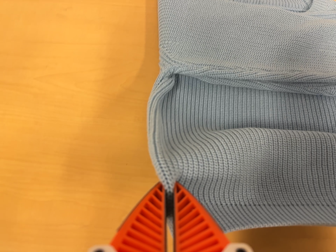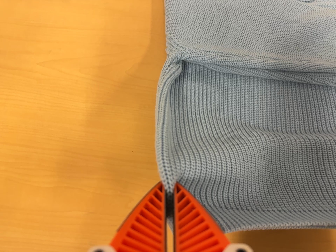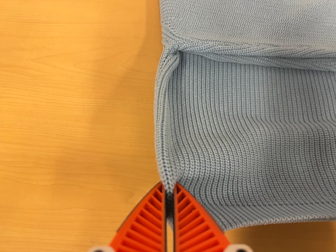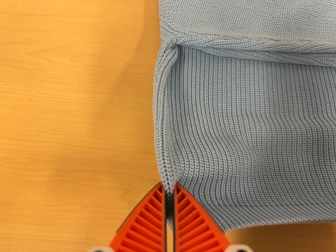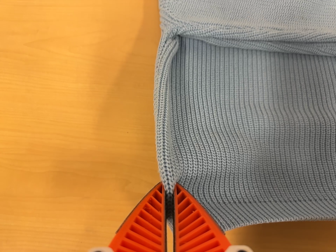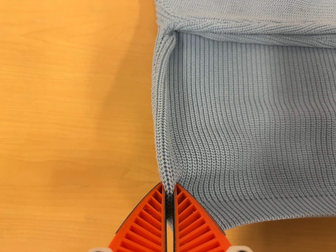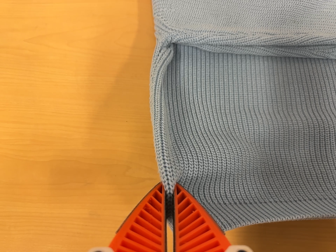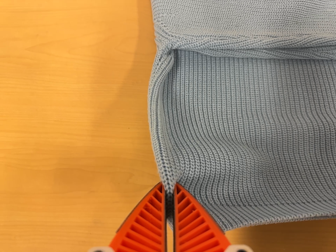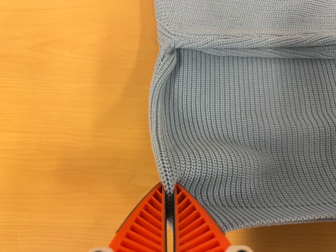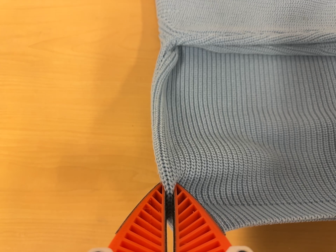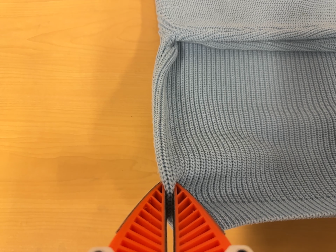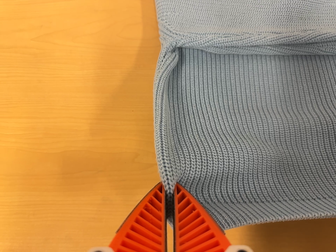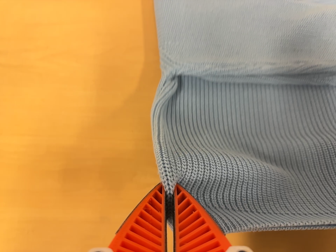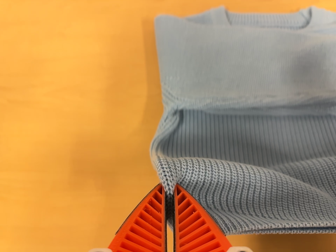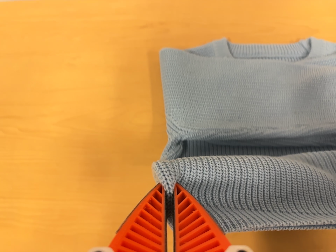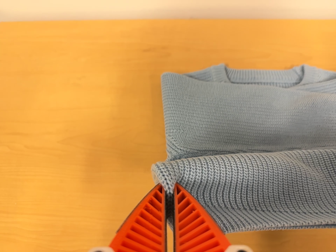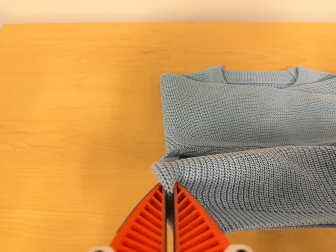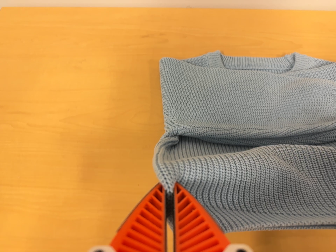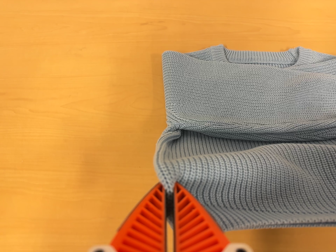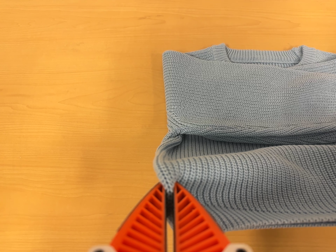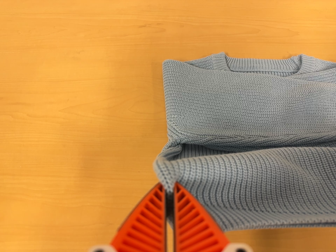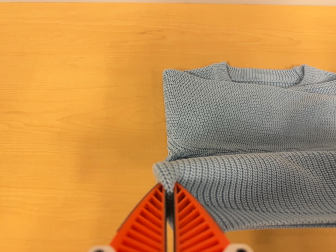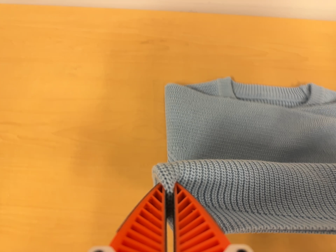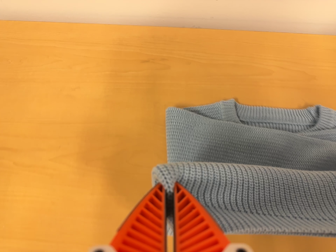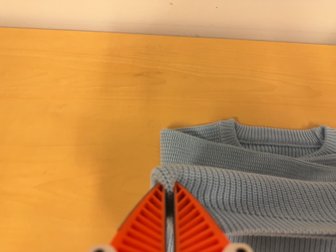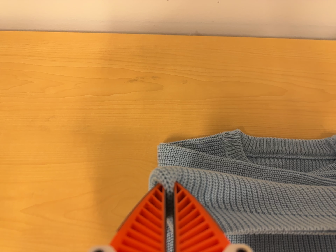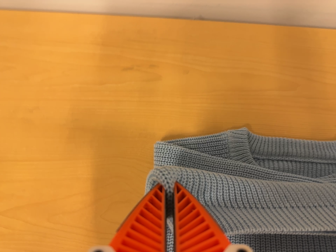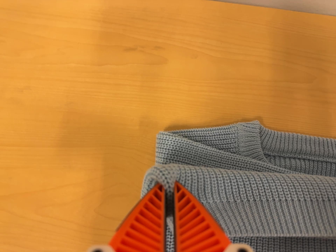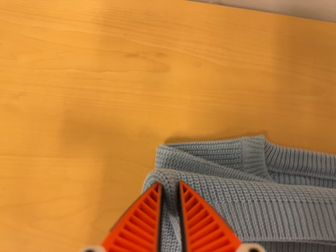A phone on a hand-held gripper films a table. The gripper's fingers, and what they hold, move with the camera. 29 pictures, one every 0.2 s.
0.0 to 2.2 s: The camera travels toward the bottom of its view, about 5 cm, so close, fixed things drift upward.
2.2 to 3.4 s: The camera travels backward and toward the top of its view, about 9 cm, so what stands in front gets smaller. Its aim tips toward the top of its view by about 10 degrees, and the scene shifts downward.
3.4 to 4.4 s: The camera travels toward the top of its view, about 5 cm.
4.4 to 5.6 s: The camera travels forward and toward the top of its view, about 22 cm, so what stands in front looms larger. Its aim tips toward the bottom of its view by about 10 degrees.
The film runs forward here.
